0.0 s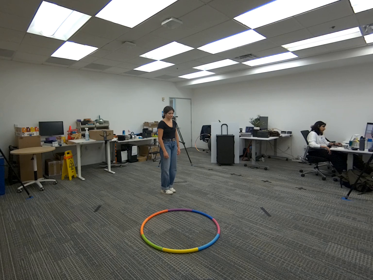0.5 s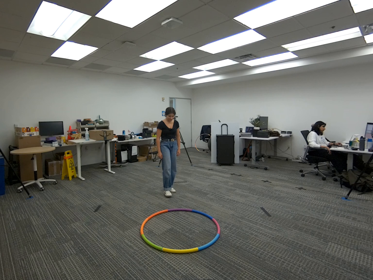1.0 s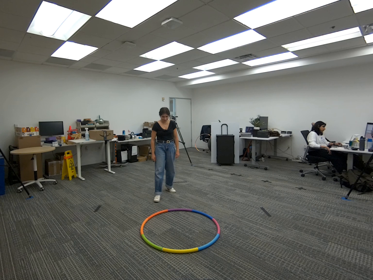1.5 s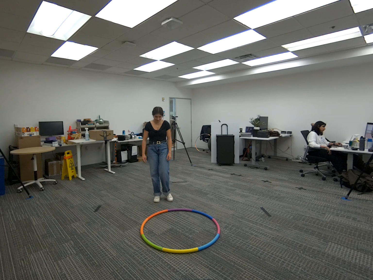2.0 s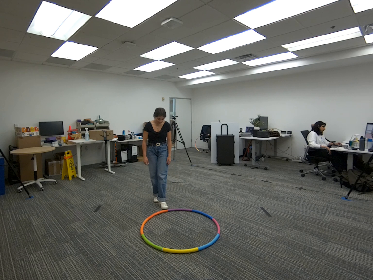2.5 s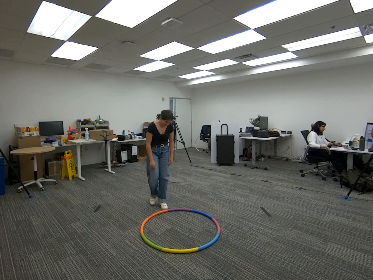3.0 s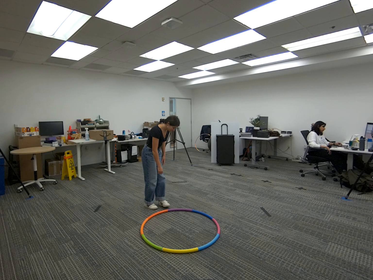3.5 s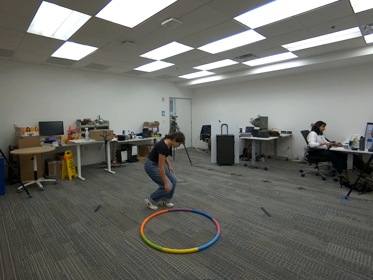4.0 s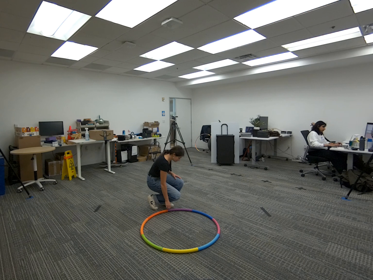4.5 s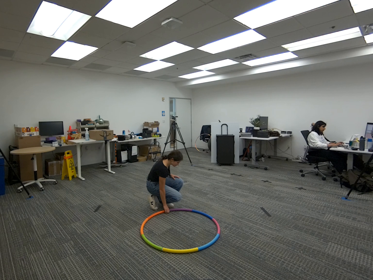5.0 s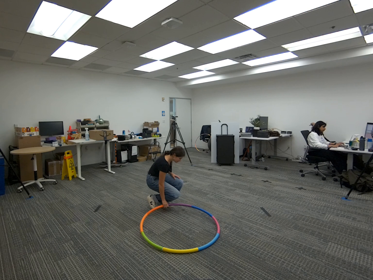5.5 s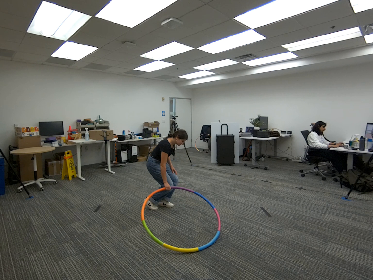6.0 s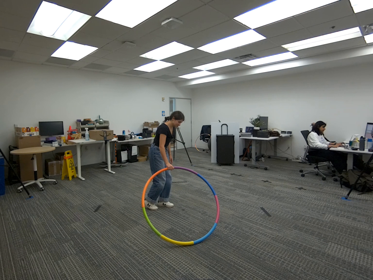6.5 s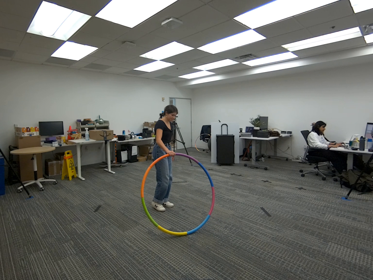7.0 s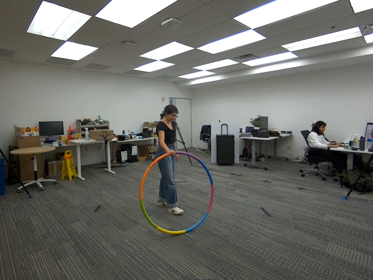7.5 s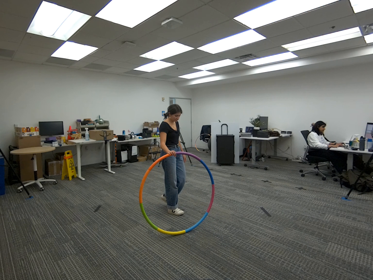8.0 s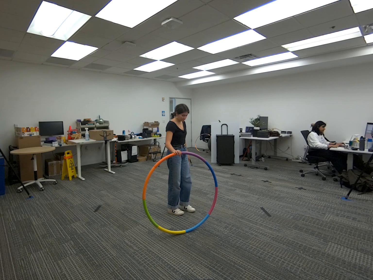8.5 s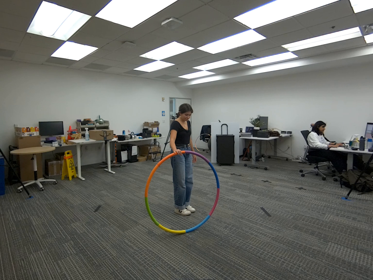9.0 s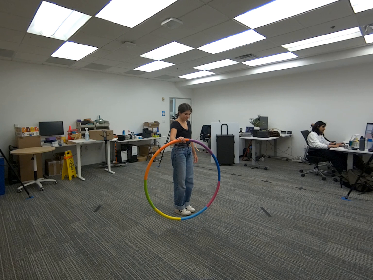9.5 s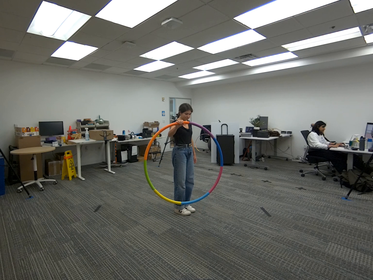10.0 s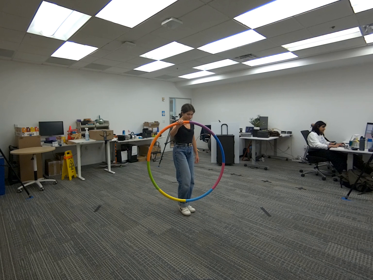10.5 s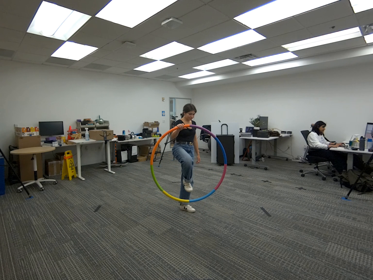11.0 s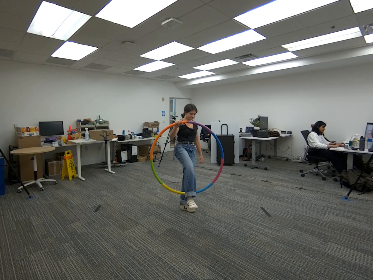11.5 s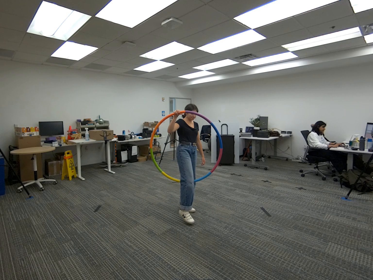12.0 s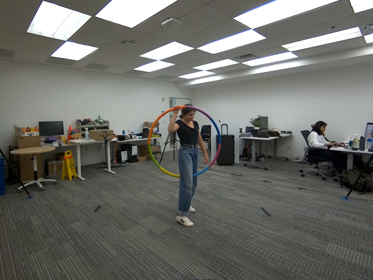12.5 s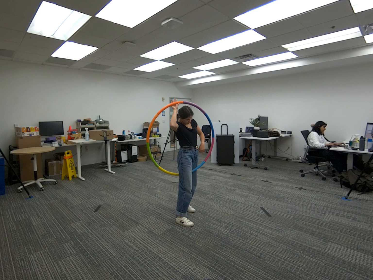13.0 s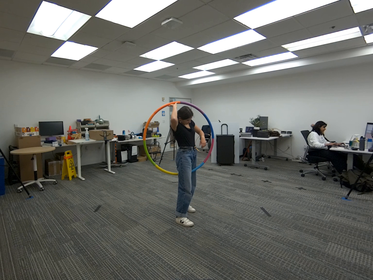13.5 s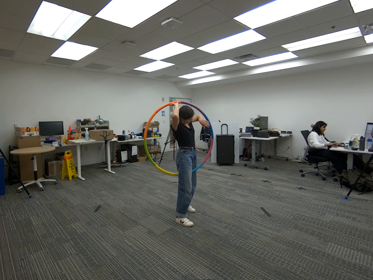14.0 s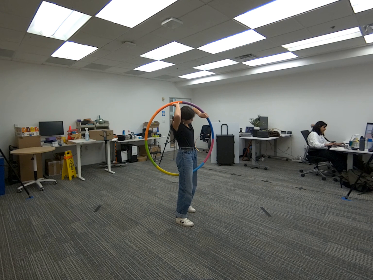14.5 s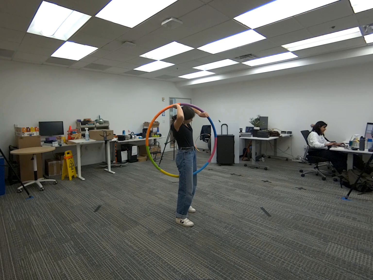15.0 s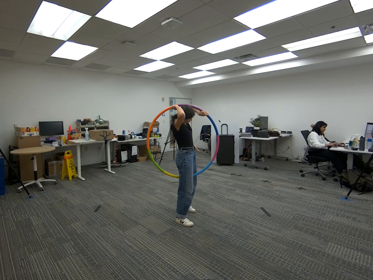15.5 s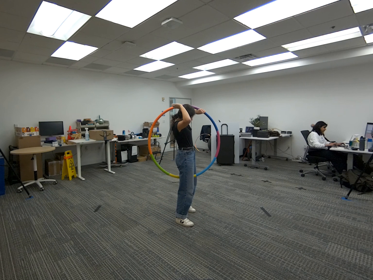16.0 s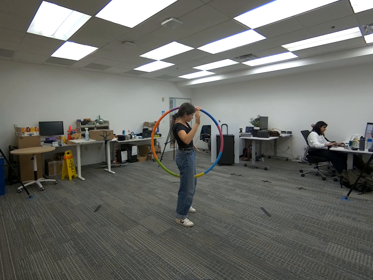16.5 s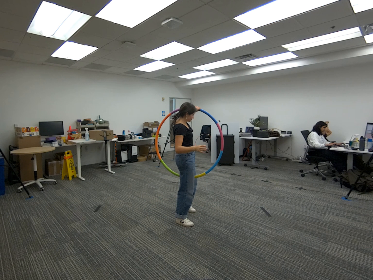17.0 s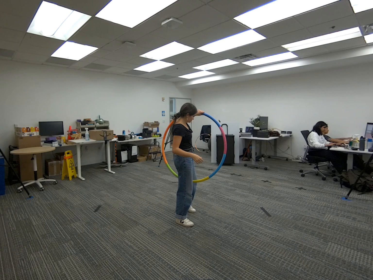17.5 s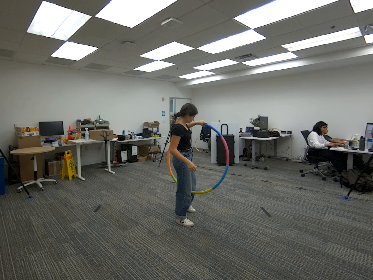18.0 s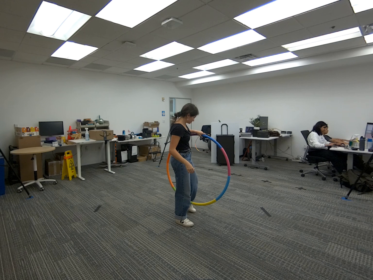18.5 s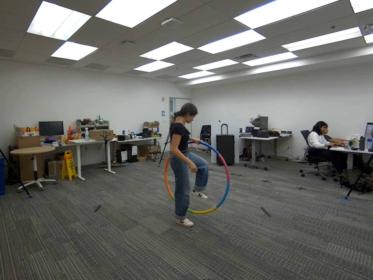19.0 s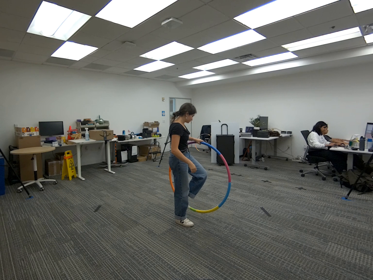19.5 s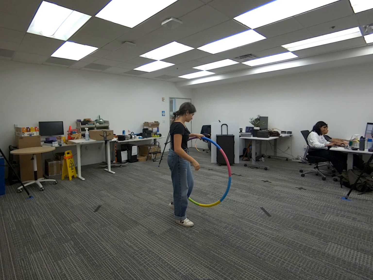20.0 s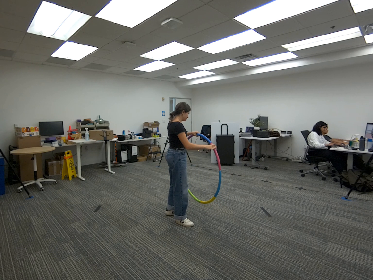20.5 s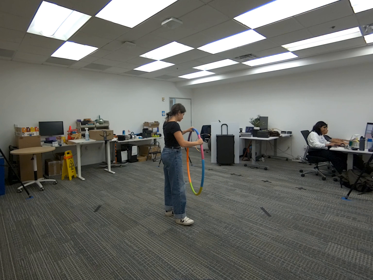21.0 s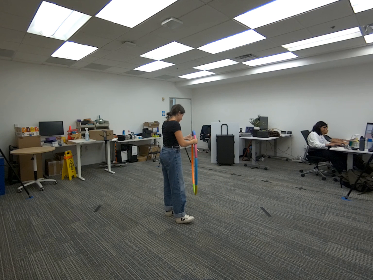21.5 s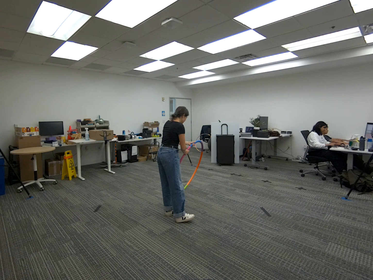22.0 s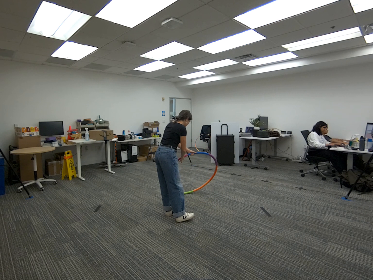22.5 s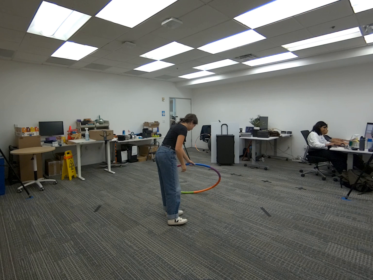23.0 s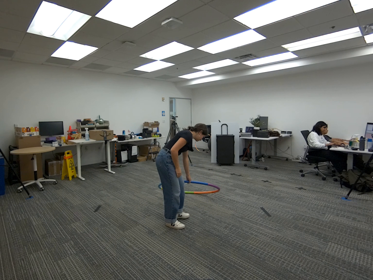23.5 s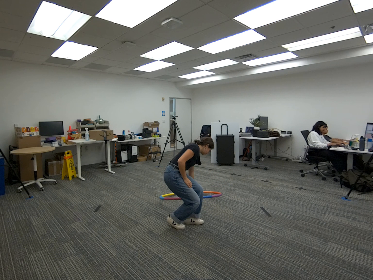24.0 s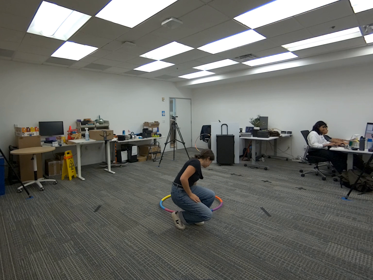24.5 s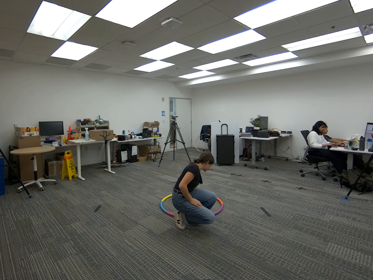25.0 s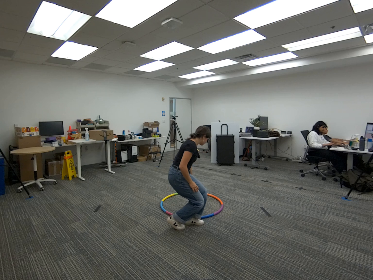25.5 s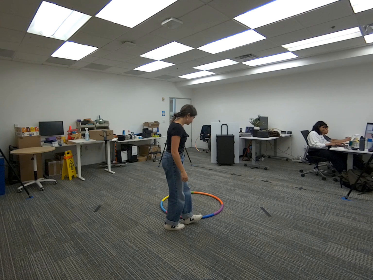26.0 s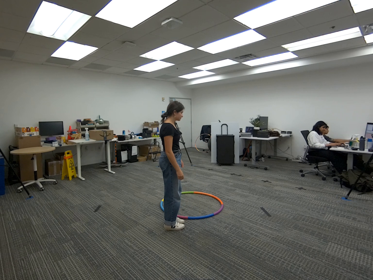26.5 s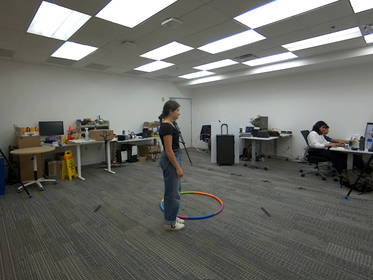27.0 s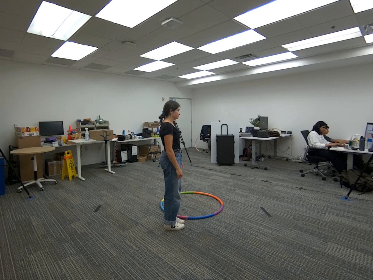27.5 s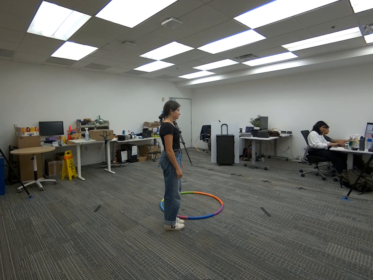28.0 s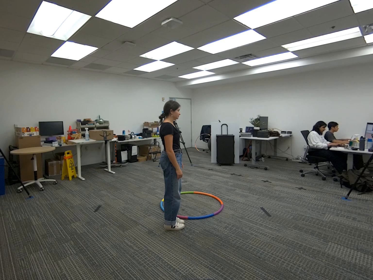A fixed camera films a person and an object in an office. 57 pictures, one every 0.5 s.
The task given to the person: Walk over to the hula hoop on the floor and grasp it with your right hand keeping the hula hoop vertical. Pass your right foot through the hula hoop and then your head and torso while shifting the hula hoop from your right hand to the left hand. Finally step through the hula hoop using your left leg. Place the hula hoop on the floor.
